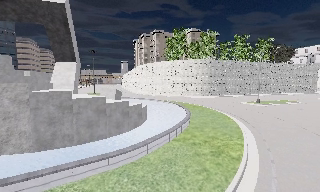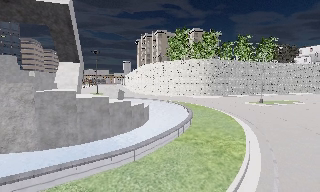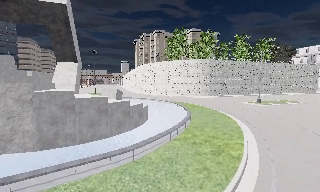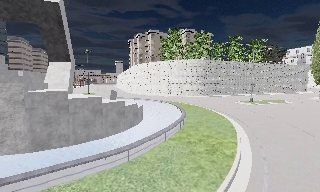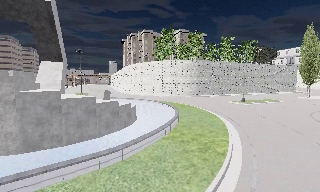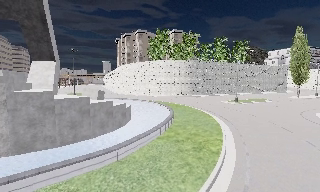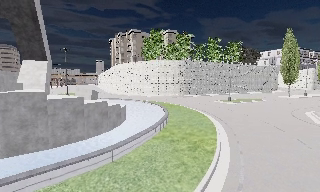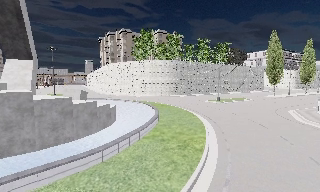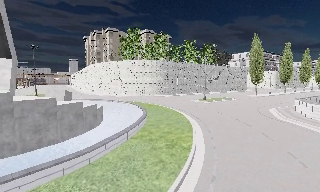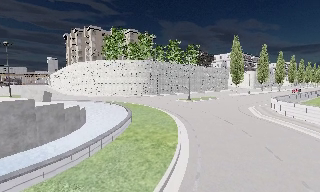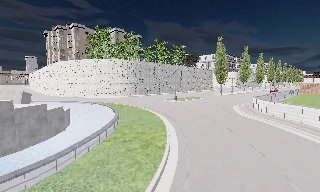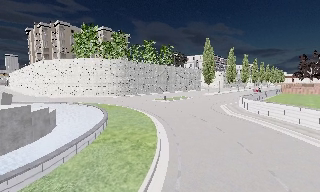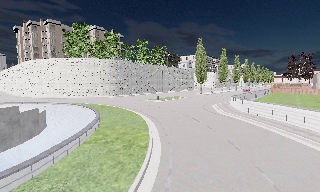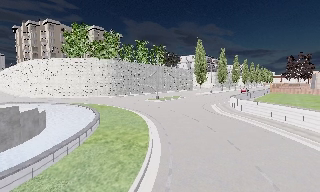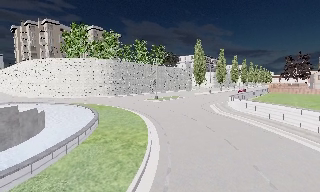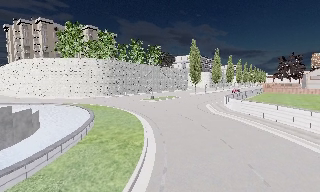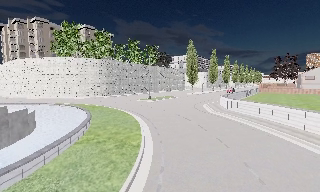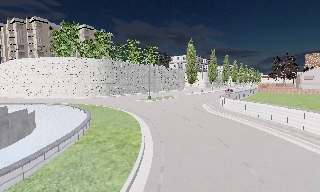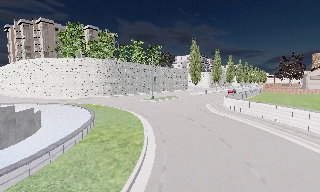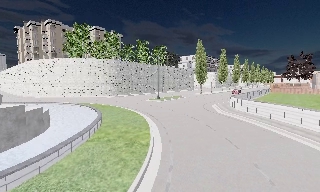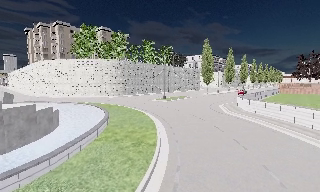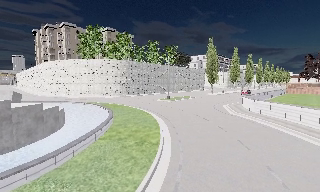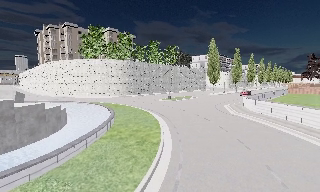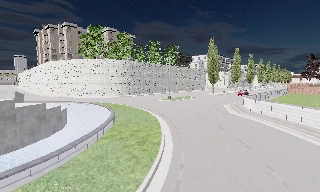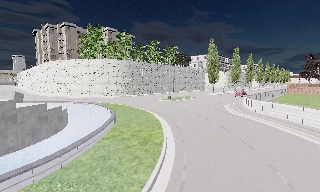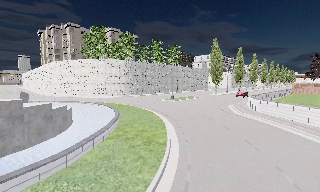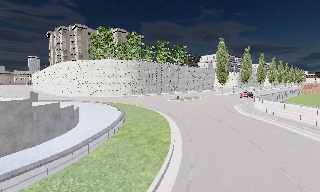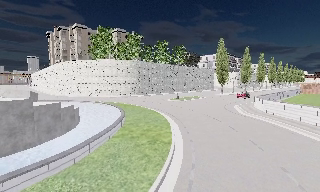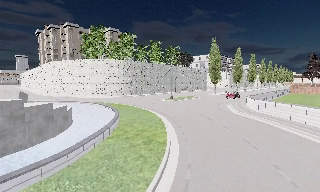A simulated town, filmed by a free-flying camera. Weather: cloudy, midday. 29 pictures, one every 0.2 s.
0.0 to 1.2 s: The camera shifts only a little, or ends up much as it began.
1.2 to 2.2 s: The camera swings to its right by about 20 degrees, and the scene slides to the left.
2.2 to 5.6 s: The camera travels backward, about 0.5 m, so what stands in front gets smaller.
The film runs backward here.
